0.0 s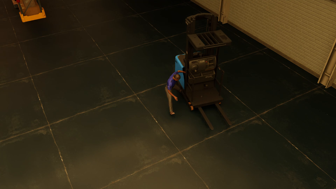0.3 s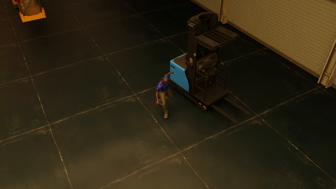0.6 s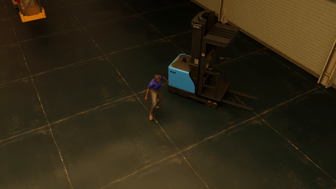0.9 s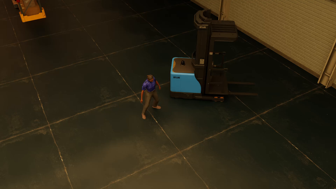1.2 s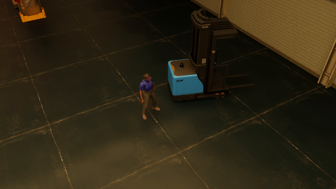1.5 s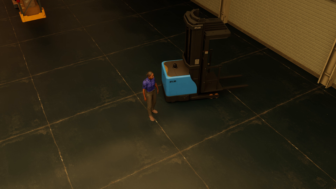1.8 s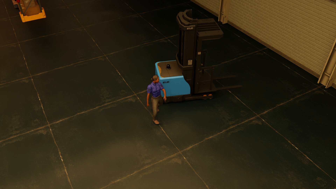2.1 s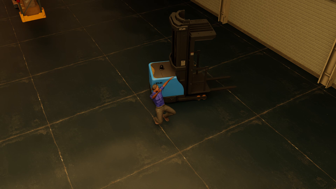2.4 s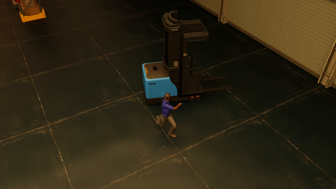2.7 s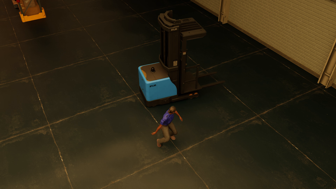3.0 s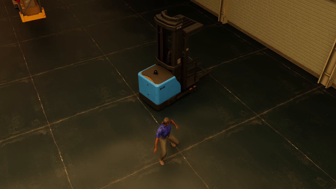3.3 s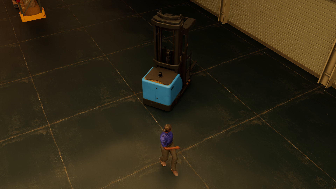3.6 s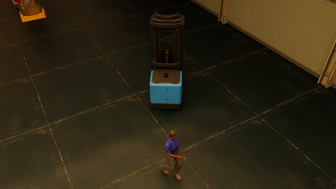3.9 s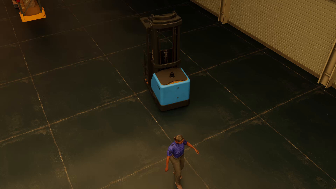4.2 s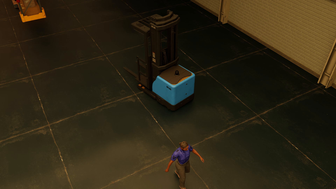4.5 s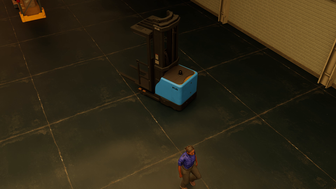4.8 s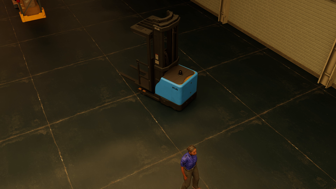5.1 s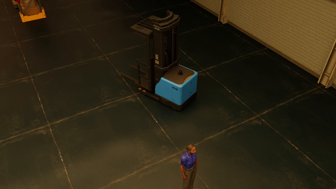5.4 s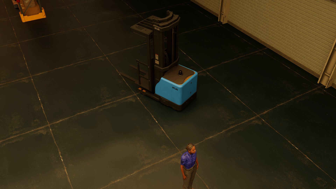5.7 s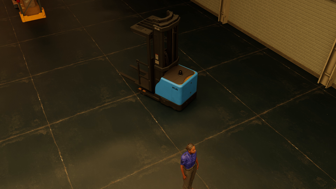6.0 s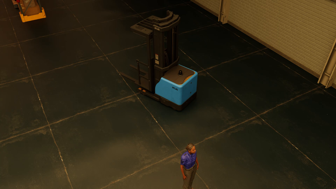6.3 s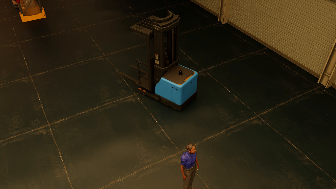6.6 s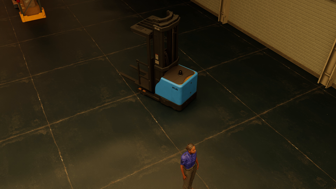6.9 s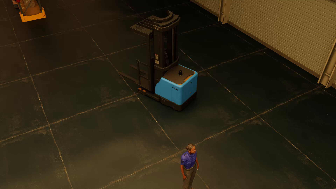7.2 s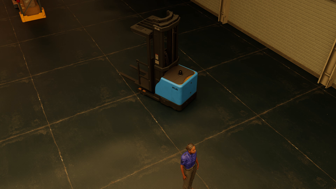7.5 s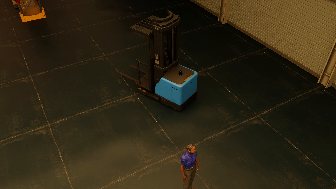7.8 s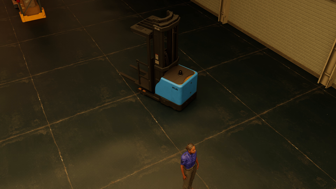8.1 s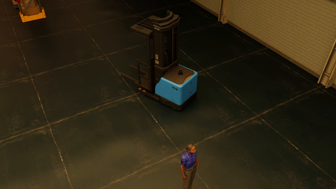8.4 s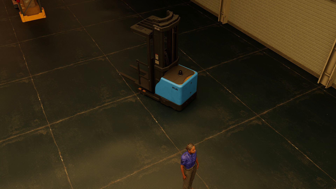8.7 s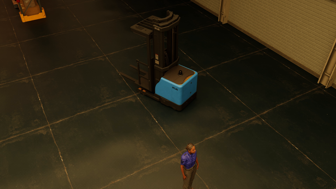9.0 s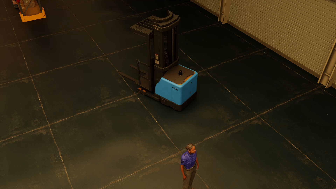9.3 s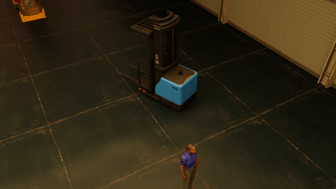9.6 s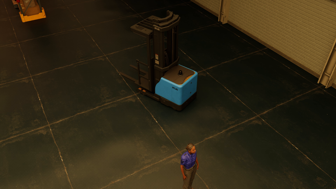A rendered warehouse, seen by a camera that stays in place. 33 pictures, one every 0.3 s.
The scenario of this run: Near miss between a forklift and a person.
